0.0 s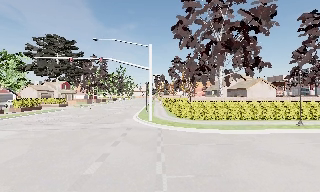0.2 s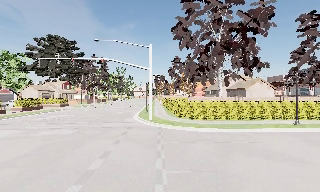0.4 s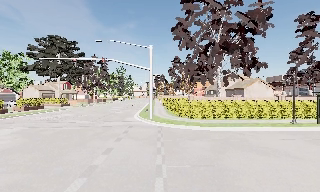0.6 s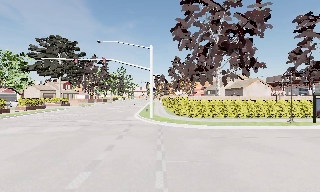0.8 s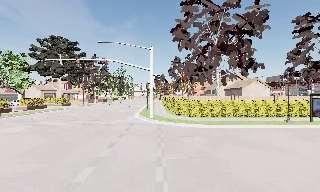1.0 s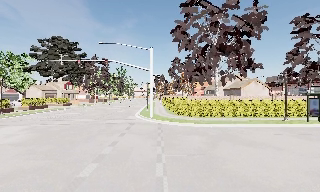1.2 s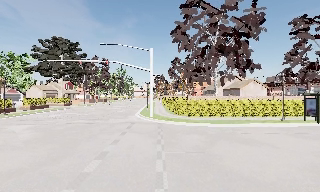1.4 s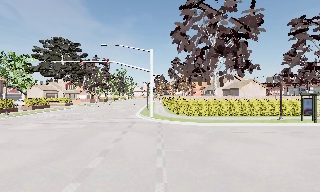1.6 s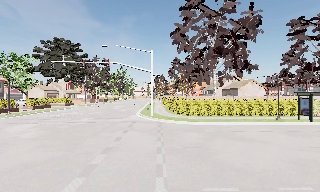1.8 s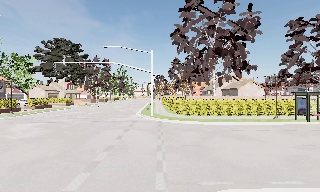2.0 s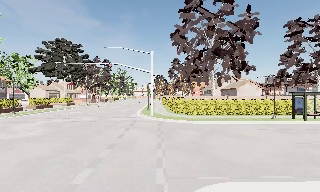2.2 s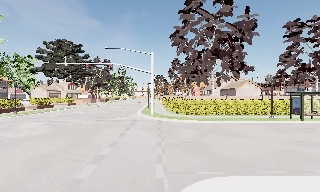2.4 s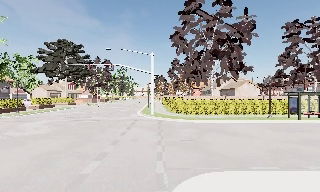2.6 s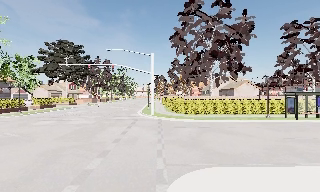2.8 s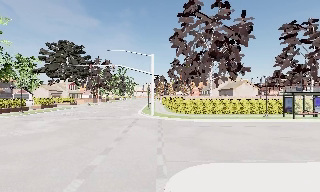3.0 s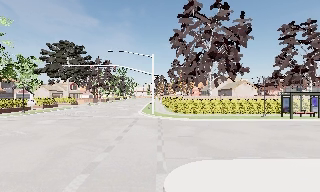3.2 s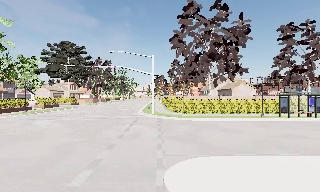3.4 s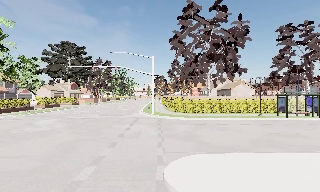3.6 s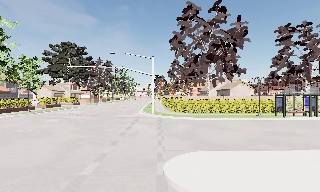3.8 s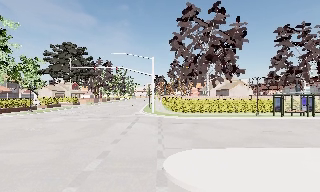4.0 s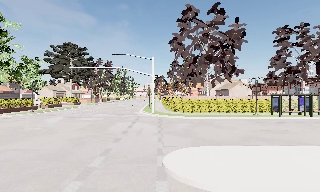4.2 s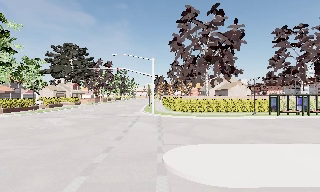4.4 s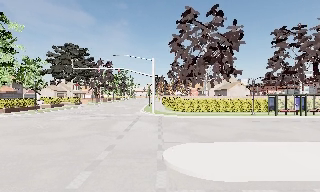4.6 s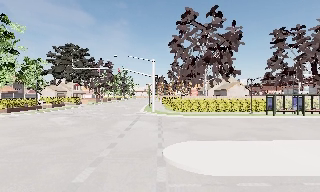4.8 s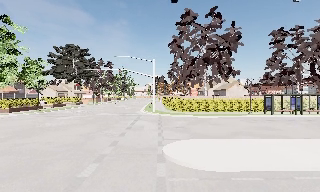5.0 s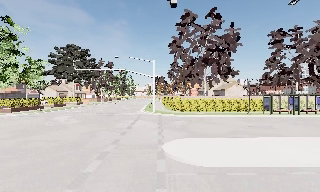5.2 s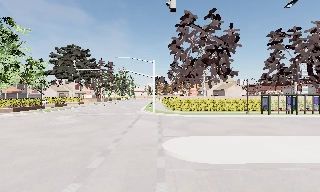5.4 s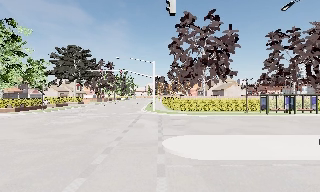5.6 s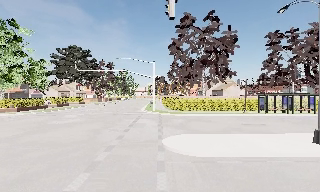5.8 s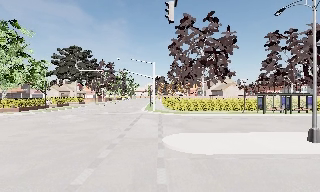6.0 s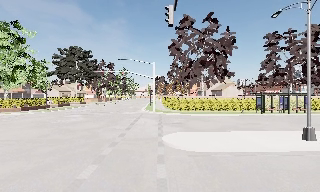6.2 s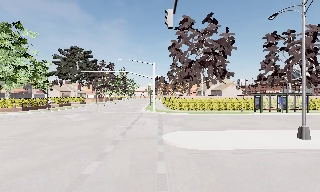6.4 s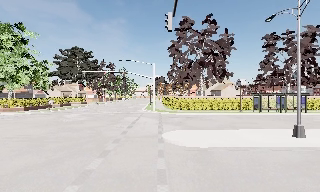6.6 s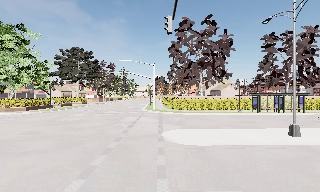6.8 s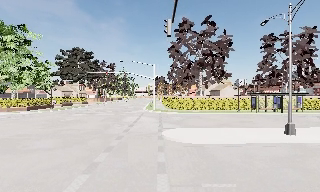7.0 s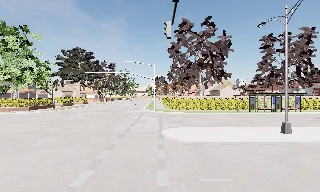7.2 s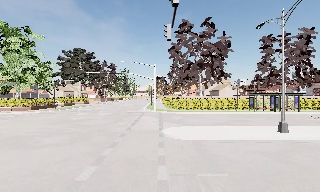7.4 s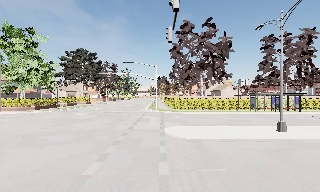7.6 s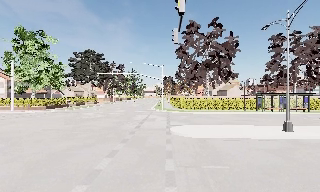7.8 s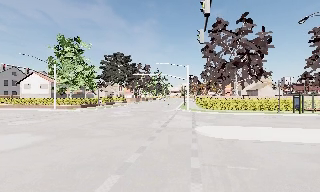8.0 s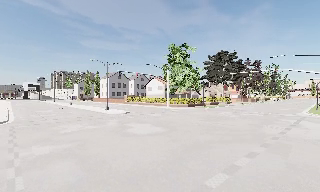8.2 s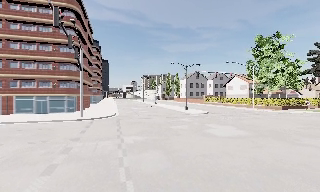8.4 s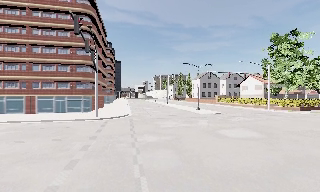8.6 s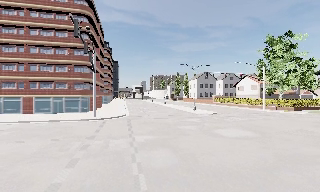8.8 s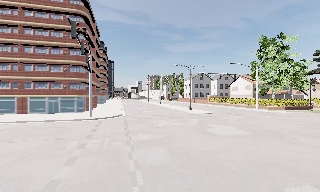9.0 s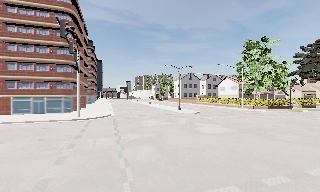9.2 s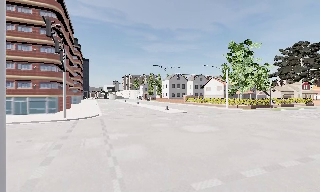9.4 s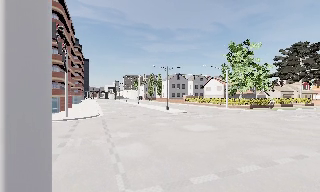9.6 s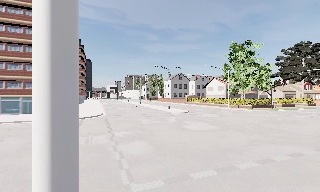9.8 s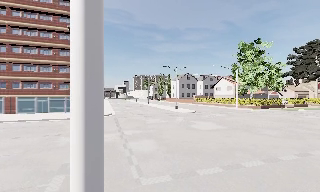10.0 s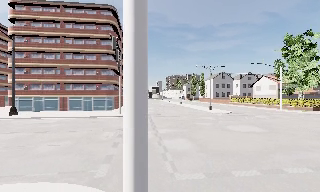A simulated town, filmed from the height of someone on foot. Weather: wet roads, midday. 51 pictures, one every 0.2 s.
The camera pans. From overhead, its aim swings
counterclockwise.
The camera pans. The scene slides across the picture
to the right.
0.0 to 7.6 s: The camera travels backward, about 12 m, so what stands in front gets smaller.
7.6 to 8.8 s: The camera swings to its left by about 75 degrees, and the scene slides to the right. It travels backward, about 2 m.
8.8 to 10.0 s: The camera travels backward, about 2 m, so what stands in front gets smaller.
The film runs backward here.
